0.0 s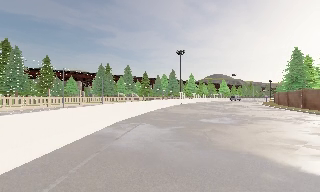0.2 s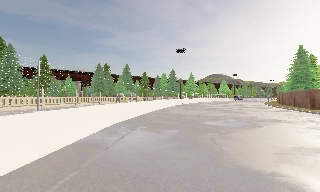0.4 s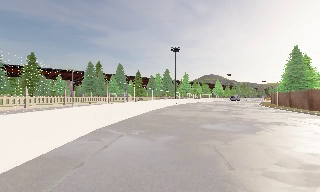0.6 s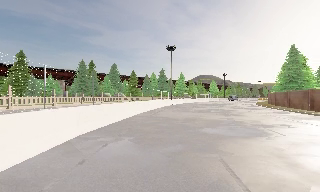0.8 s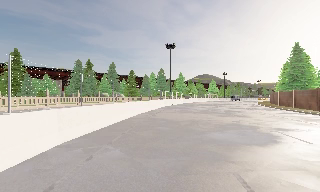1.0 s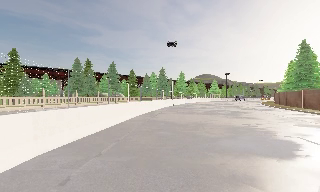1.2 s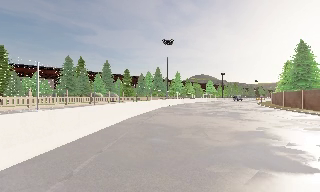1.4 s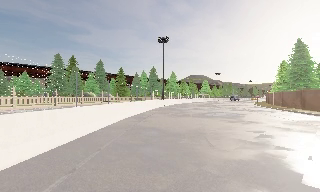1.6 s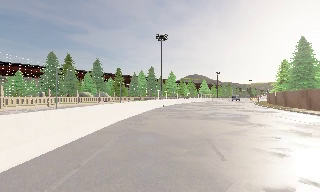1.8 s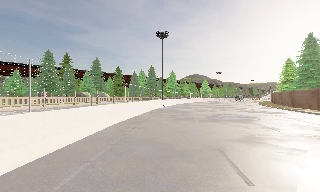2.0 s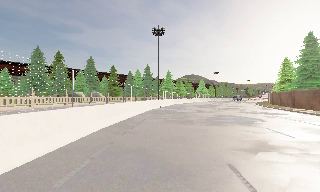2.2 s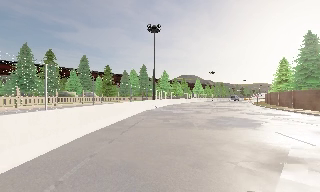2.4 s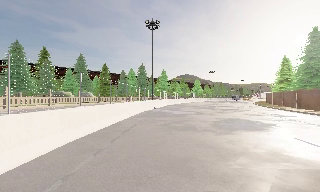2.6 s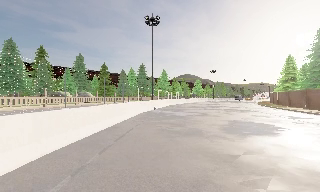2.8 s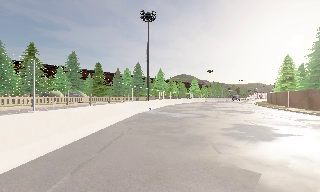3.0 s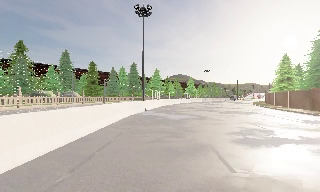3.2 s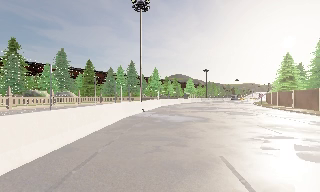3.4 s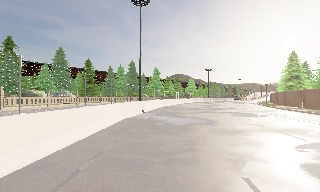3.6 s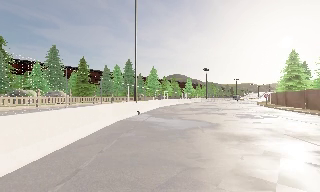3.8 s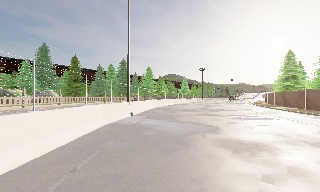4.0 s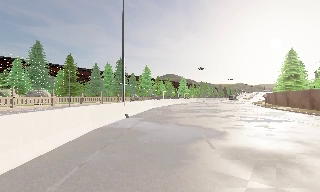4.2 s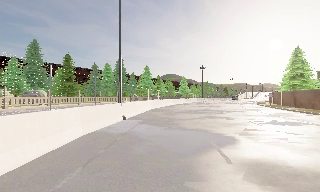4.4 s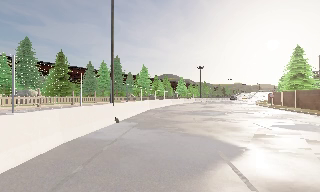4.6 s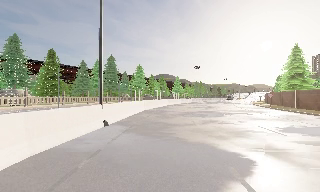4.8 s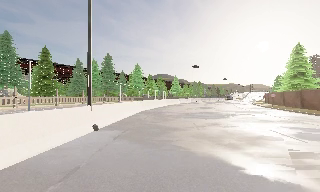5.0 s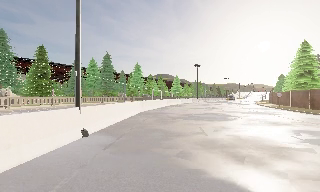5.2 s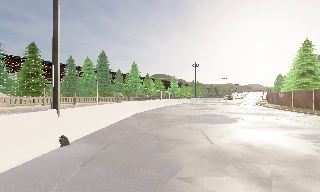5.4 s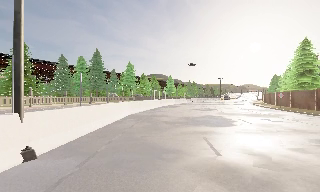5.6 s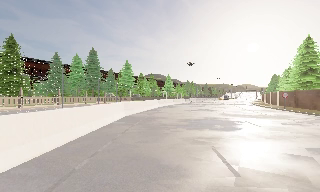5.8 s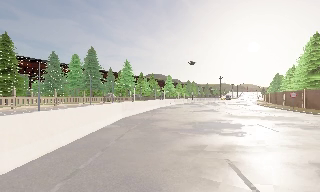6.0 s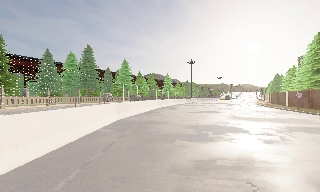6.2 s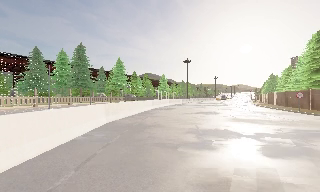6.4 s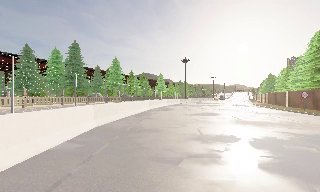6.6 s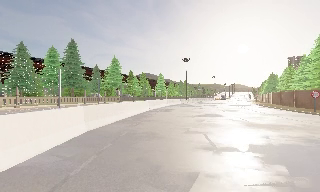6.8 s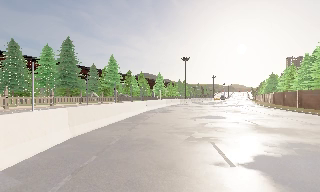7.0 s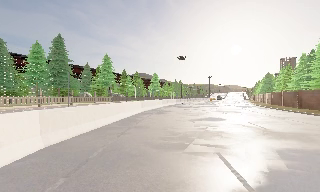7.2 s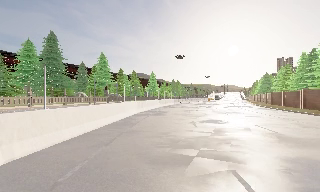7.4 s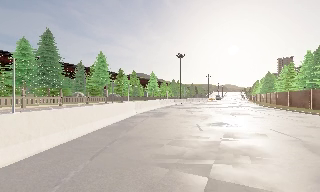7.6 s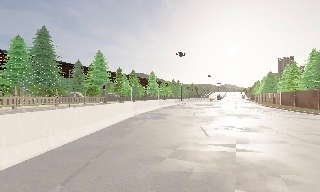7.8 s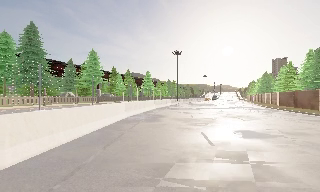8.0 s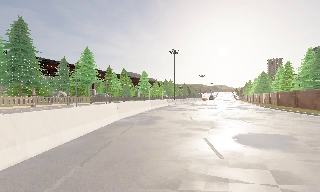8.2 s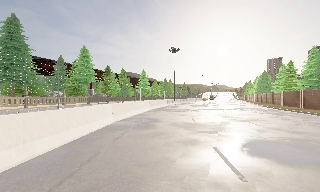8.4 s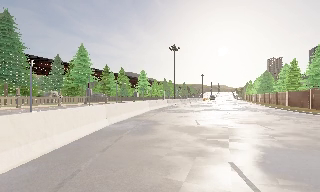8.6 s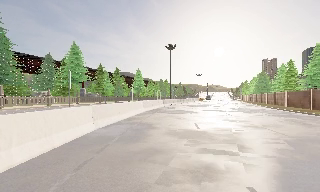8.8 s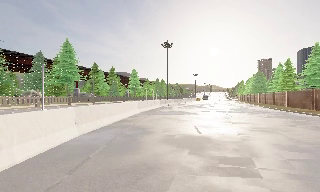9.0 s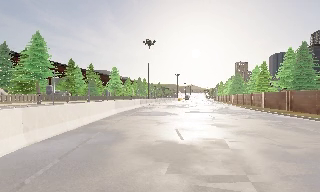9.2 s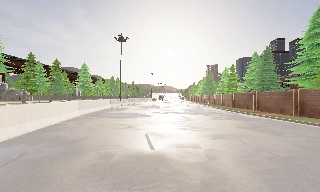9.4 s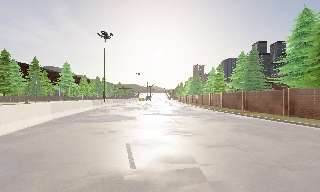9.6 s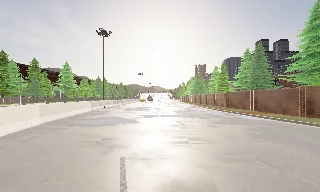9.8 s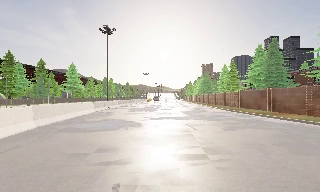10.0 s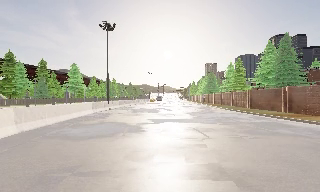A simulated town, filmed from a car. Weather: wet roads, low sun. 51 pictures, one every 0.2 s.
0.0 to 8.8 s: The camera swings to its right by about 35 degrees, and the scene slides to the left. It travels forward, about 50 m.
8.8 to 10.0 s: The scene slides to the left, as the camera pans about 15 degrees to its right. It travels forward, about 8 m, so what stands in front looms larger.
The film runs forward here.
